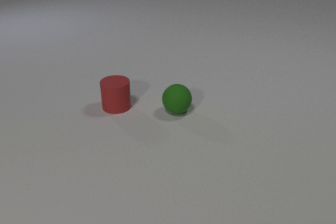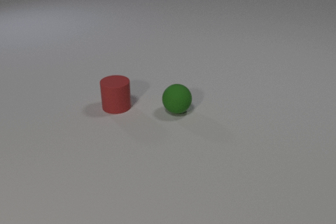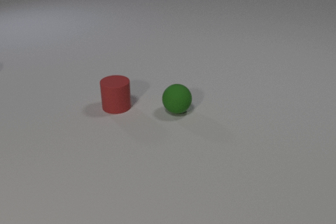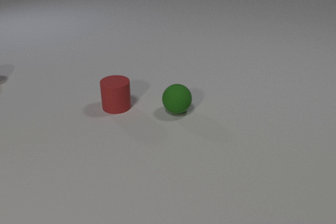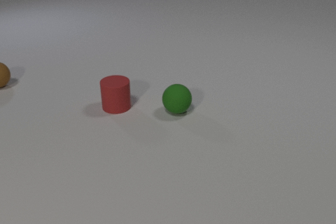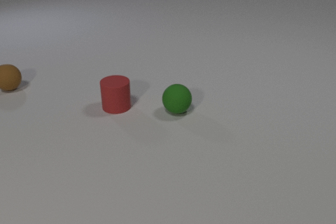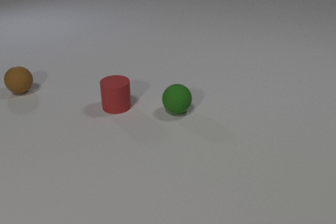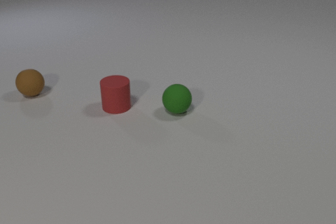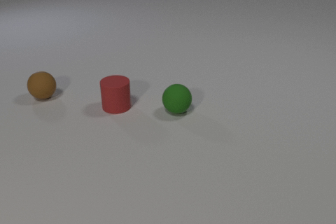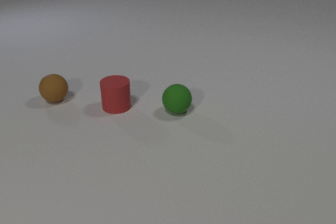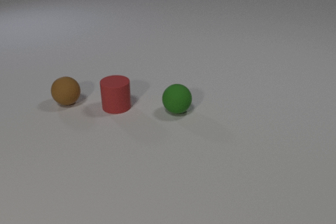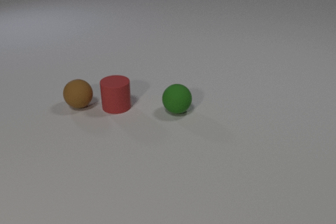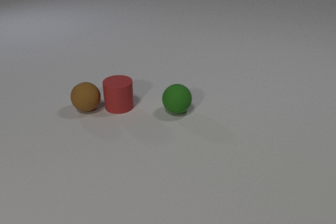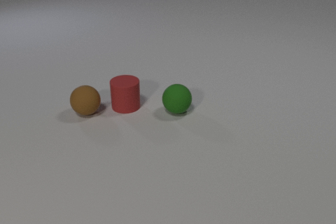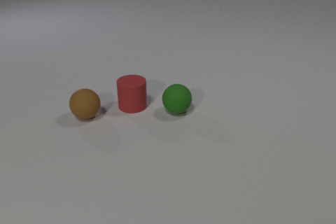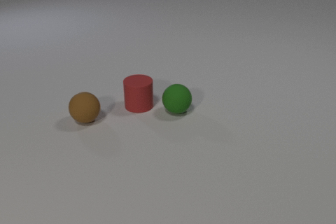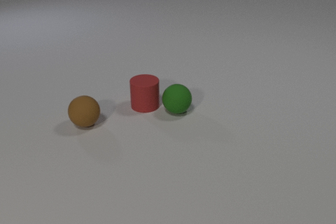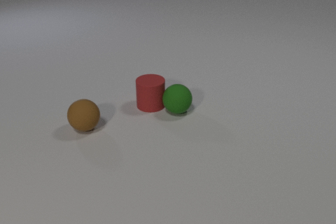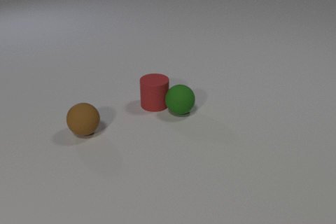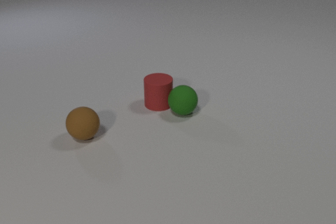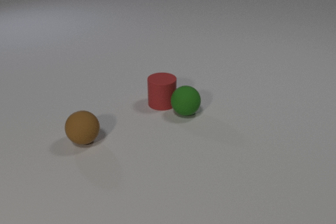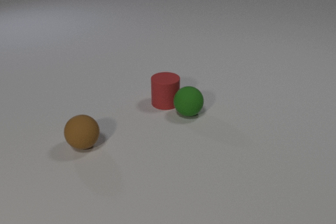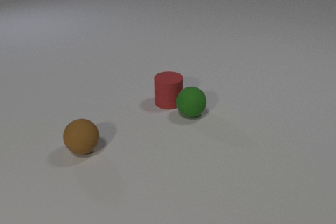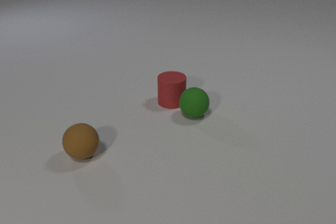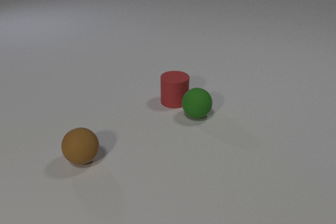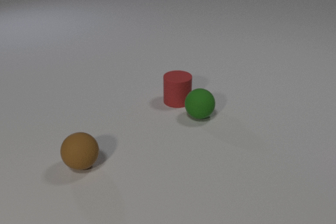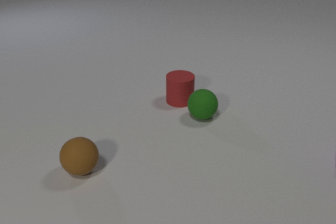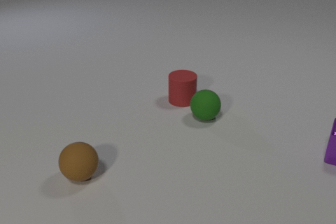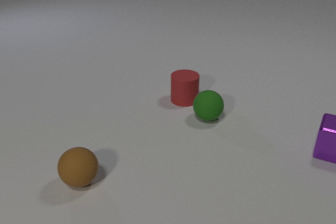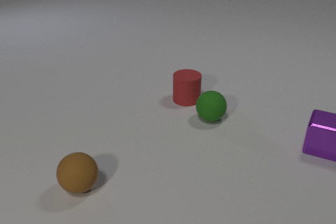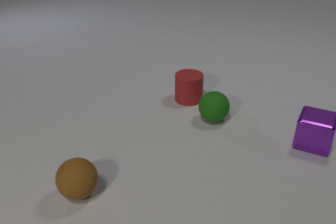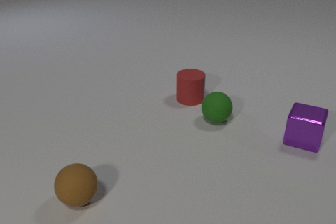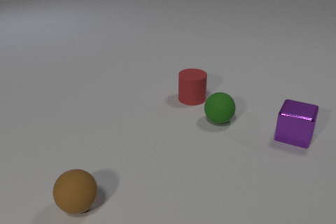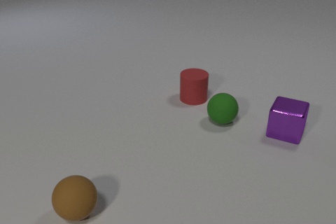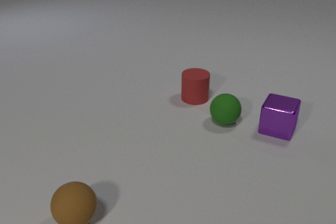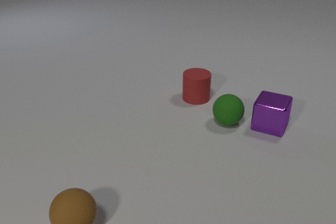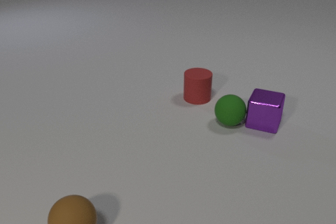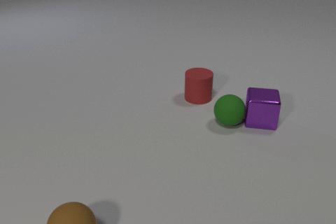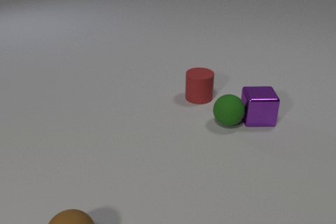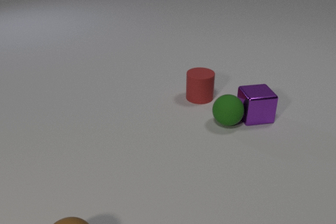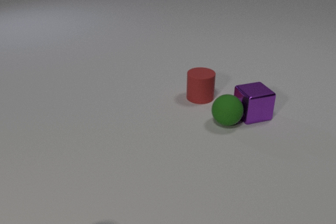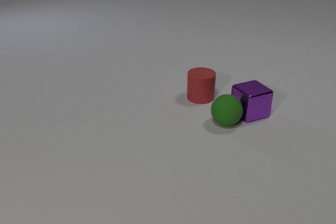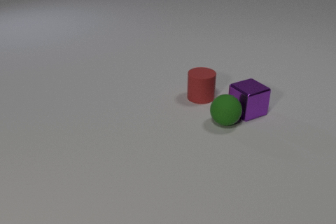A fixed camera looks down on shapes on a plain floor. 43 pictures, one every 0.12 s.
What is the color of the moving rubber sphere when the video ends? green.
Are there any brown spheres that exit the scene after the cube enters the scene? yes.
What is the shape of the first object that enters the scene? sphere.
0.00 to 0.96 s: The brown rubber sphere comes in at the left edge, rolls toward the camera and to the right.
0.96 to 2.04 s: The brown rubber sphere rolls toward the camera and to the right. The red rubber cylinder slides to the right. The brown rubber sphere and the red rubber cylinder collide. The red rubber cylinder and the green rubber sphere collide.
2.04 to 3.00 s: The brown rubber sphere rolls toward the camera. The red rubber cylinder slides to the right. The green rubber sphere rolls to the right.
3.00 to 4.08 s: The brown rubber sphere rolls toward the camera. The red rubber cylinder slides to the right. The green rubber sphere rolls to the right. The purple metal cube comes in at the right edge, slides to the left and away from the camera.
4.08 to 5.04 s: The brown rubber sphere rolls toward the camera, leaves at the bottom edge. The red rubber cylinder slides to the right. The purple metal cube slides to the left and away from the camera, spins so that its near face slides to the right, counterclockwise seen from above. The green rubber sphere and the purple metal cube collide.
